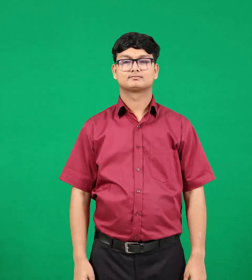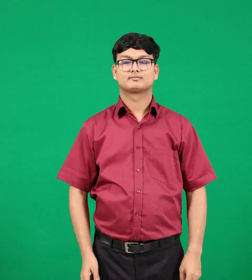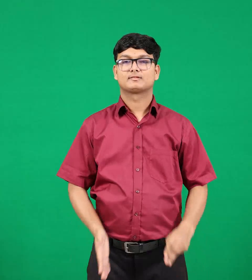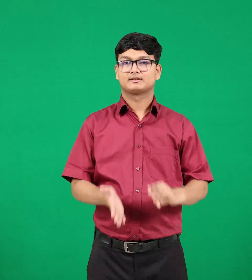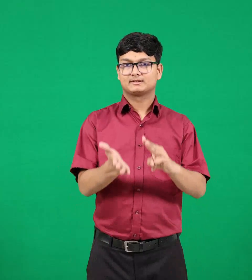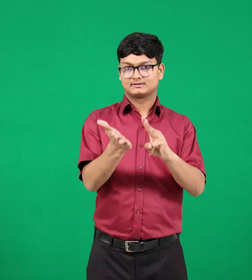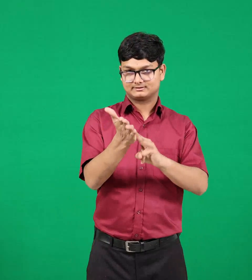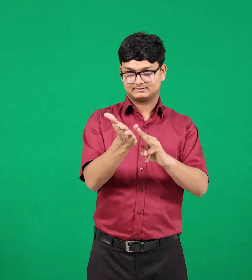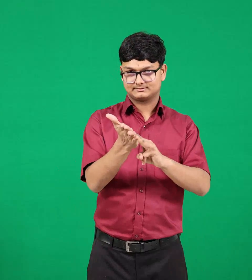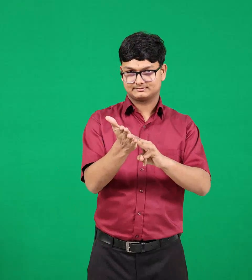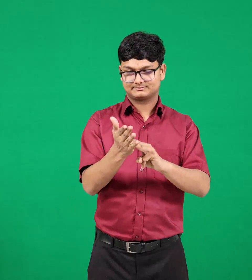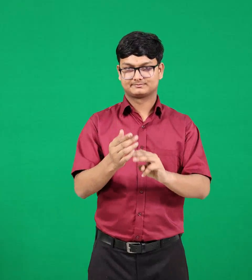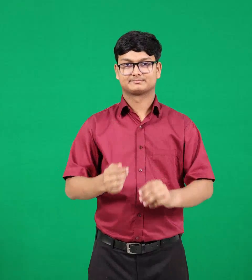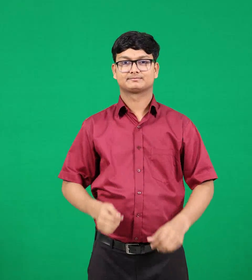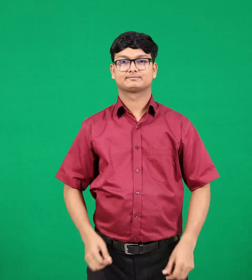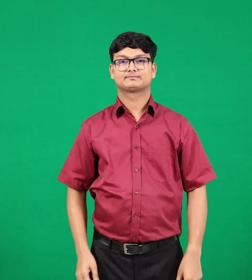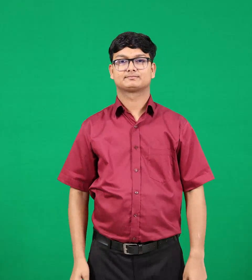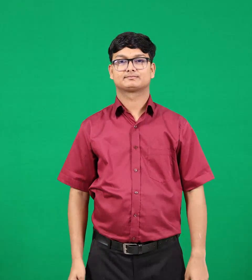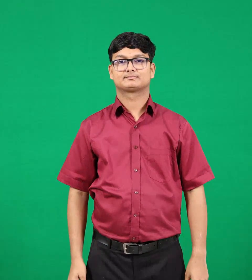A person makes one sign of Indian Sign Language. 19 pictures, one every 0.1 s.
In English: monday
